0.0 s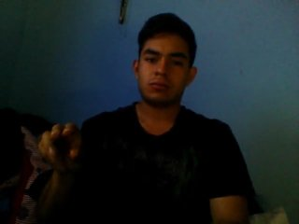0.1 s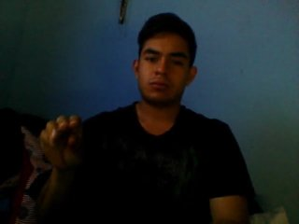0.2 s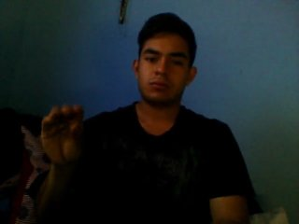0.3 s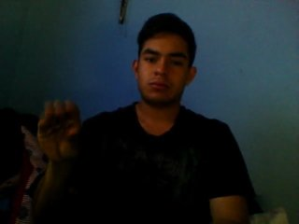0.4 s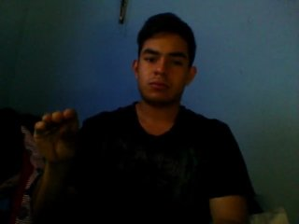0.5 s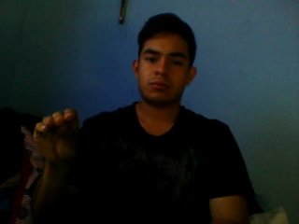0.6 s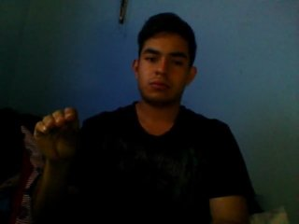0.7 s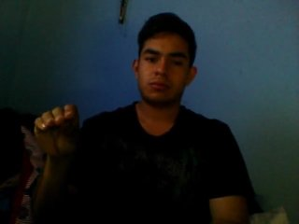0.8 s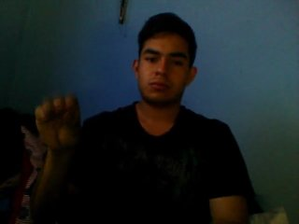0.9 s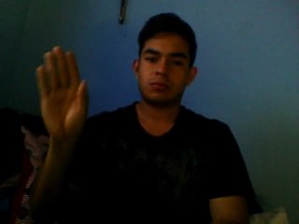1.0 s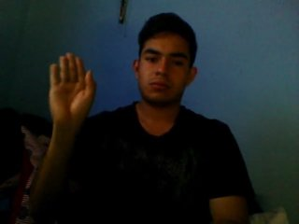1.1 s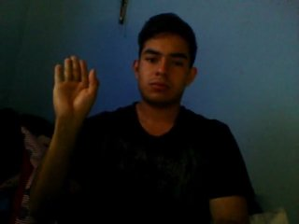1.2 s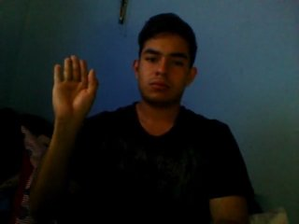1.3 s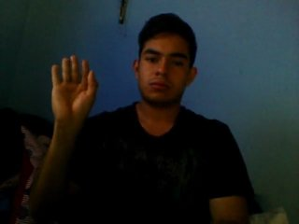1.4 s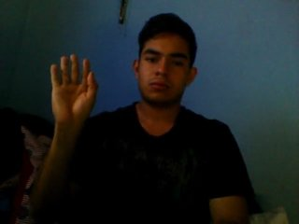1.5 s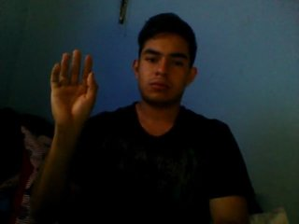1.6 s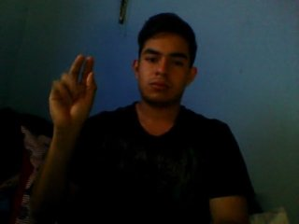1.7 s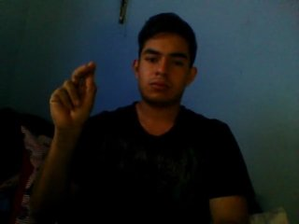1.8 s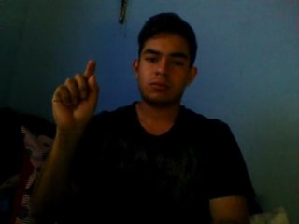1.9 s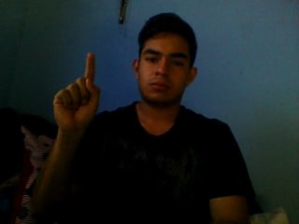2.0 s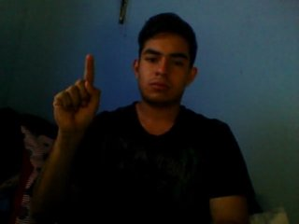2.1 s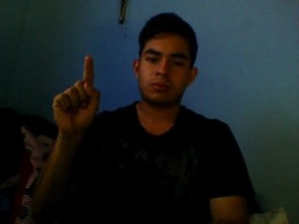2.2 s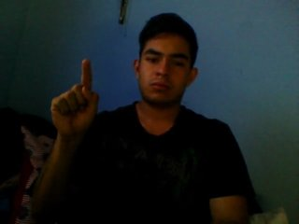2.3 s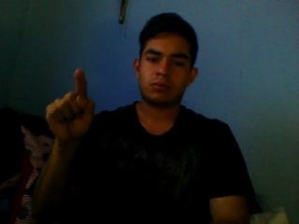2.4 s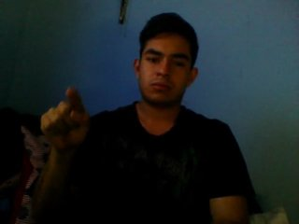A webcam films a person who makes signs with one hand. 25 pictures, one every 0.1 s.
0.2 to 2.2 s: On the screen the hand sweeps upward. The name of the sign: Throw up.
